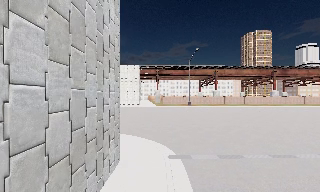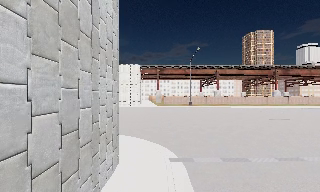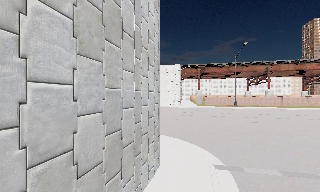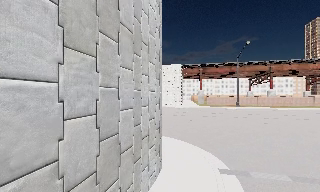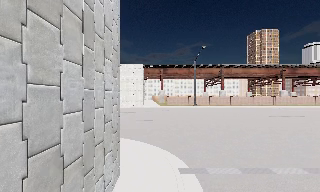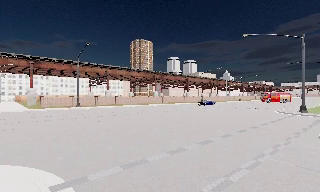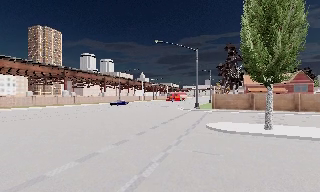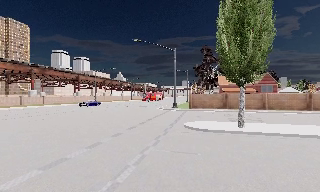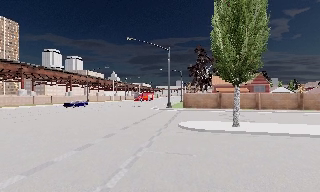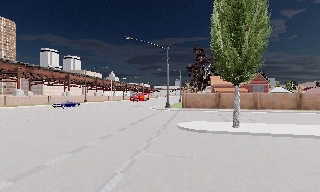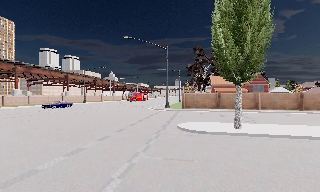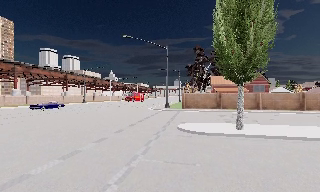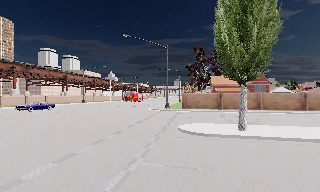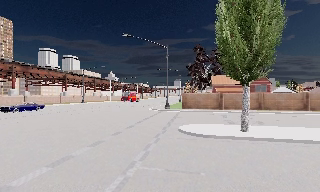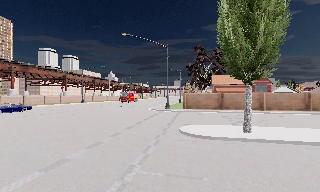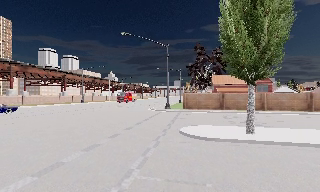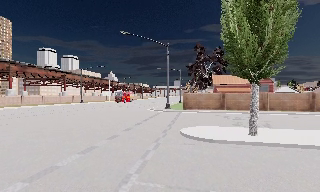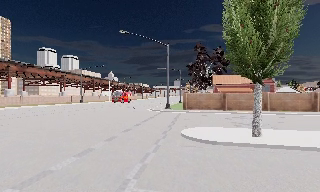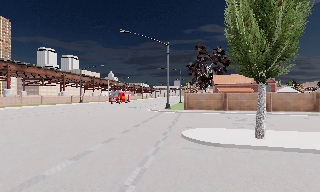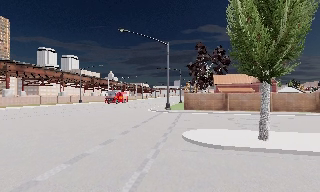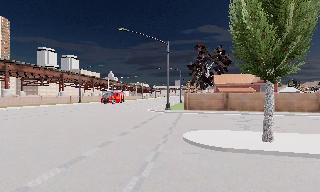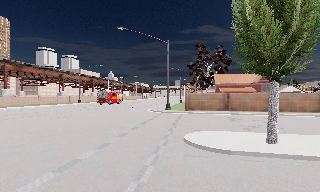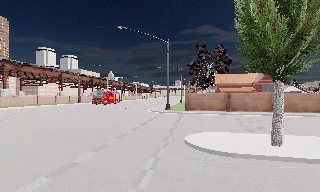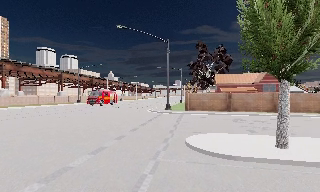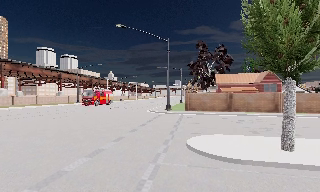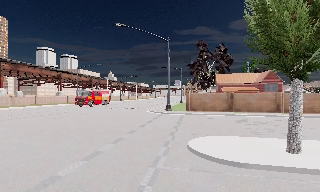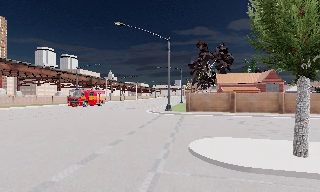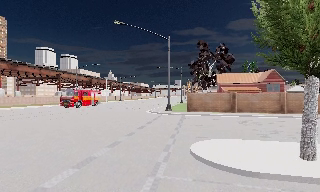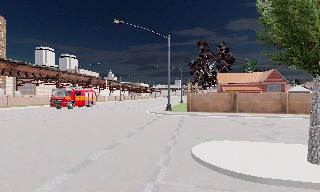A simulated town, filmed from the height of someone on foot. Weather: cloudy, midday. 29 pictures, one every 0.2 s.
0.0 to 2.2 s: The camera pans to its right, which is clockwise from overhead, by about 75 degrees. It travels forward, about 3 m.
2.2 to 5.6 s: The camera travels forward, about 5 m, so what stands in front looms larger.
The film runs forward here.
